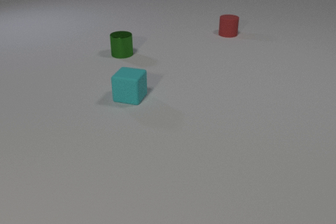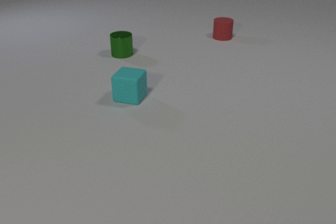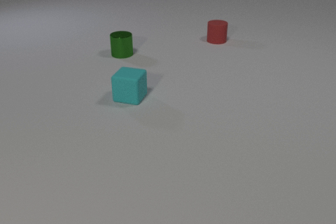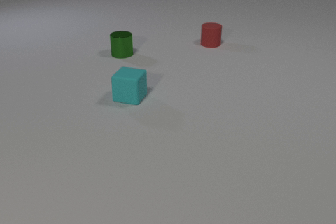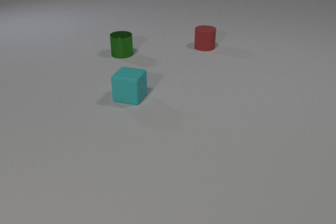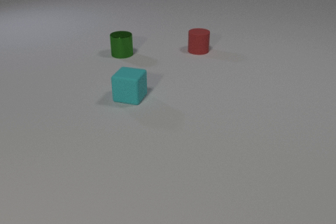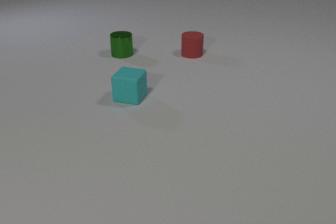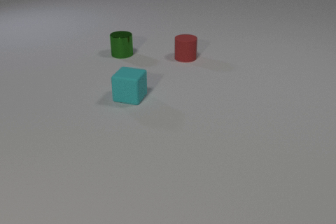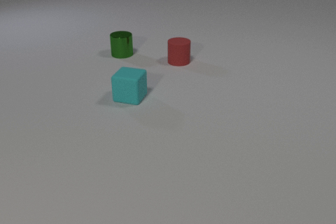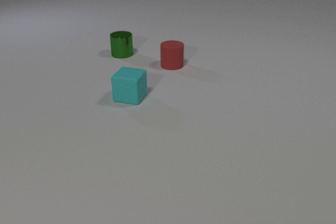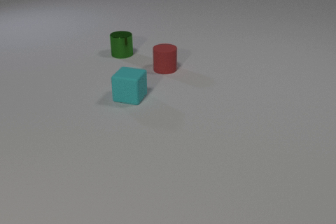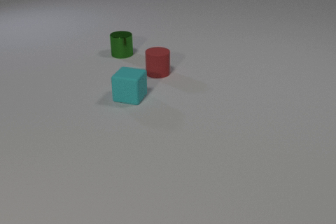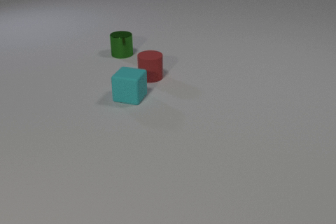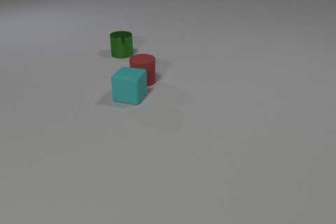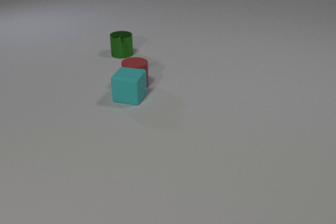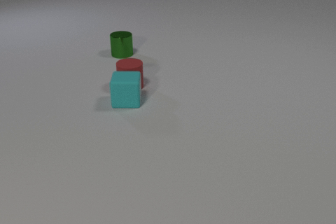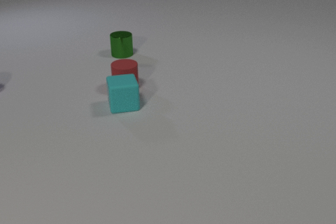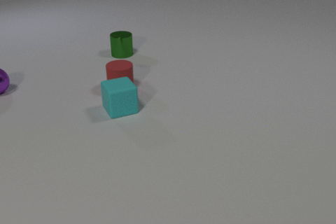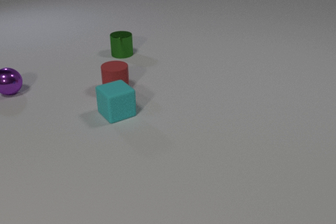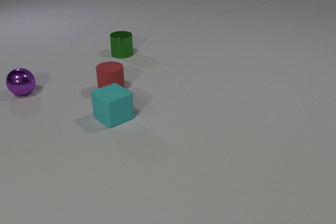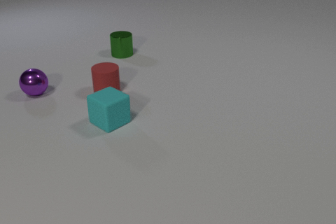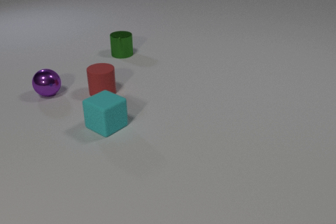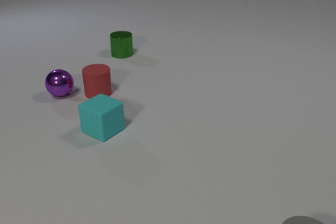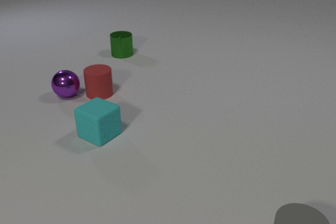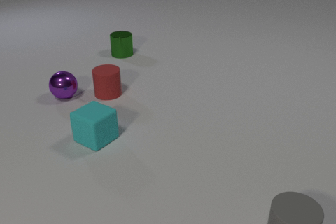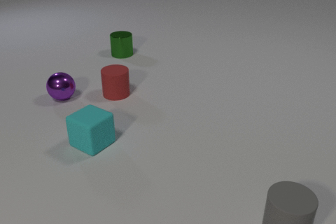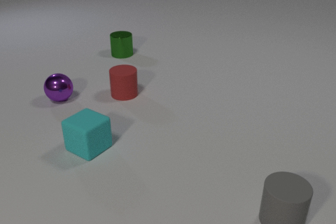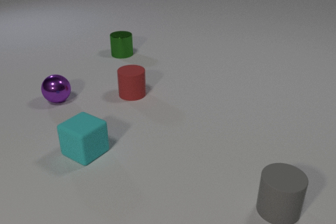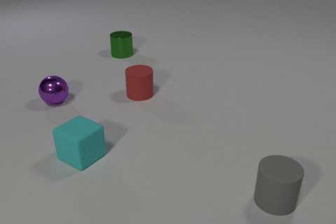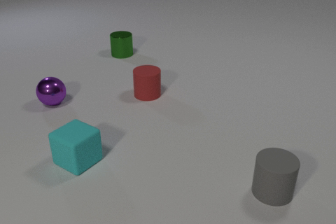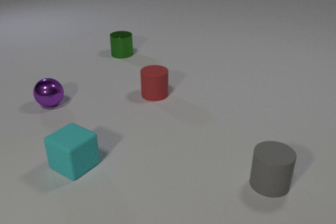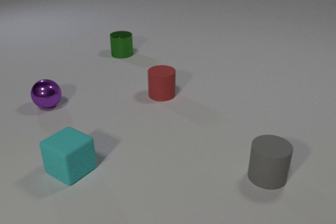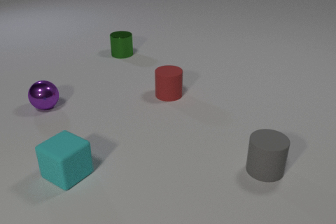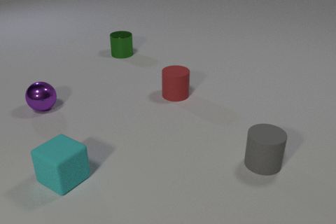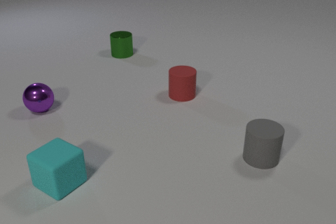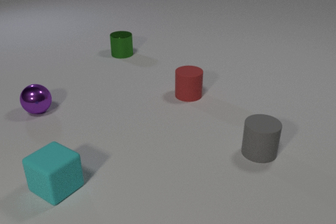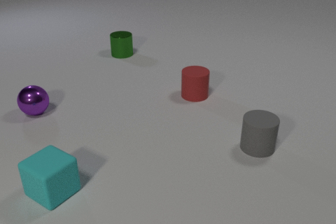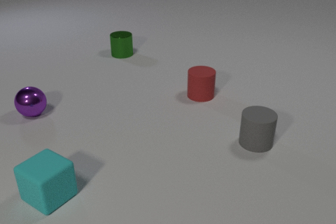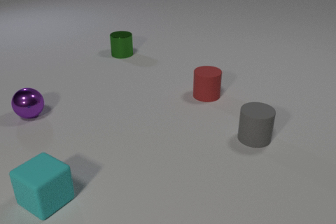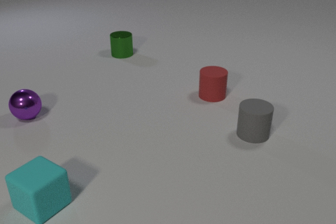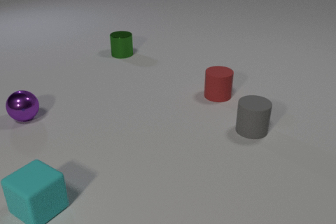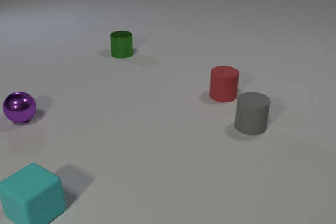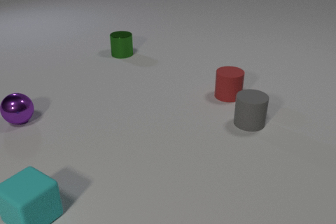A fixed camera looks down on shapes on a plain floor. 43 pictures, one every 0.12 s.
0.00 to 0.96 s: The red rubber cylinder slides toward the camera and to the left.
0.96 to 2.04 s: The red rubber cylinder slides toward the camera and to the left. The cyan rubber cube slides toward the camera and to the left, spins so that its near face slides to the right, counterclockwise seen from above. The purple metal sphere comes in at the left edge, rolls to the right. The red rubber cylinder and the cyan rubber cube collide.
2.04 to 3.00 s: The red rubber cylinder slides toward the camera. The cyan rubber cube slides toward the camera and to the left, spins counterclockwise seen from above by about 30 degrees, its near face sliding to the right. The purple metal sphere rolls to the right and toward the camera. The gray rubber cylinder comes in at the bottom edge, slides away from the camera. The red rubber cylinder and the purple metal sphere collide.
3.00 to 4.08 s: The red rubber cylinder slides to the right. The cyan rubber cube slides toward the camera and to the left. The purple metal sphere rolls to the left and toward the camera. The gray rubber cylinder slides away from the camera.
4.08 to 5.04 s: The red rubber cylinder slides to the right. The cyan rubber cube slides toward the camera and to the left. The purple metal sphere rolls to the left and toward the camera. The gray rubber cylinder slides away from the camera.
What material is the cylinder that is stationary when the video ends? metal.
What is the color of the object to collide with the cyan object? red.
What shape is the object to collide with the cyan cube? cylinder.
